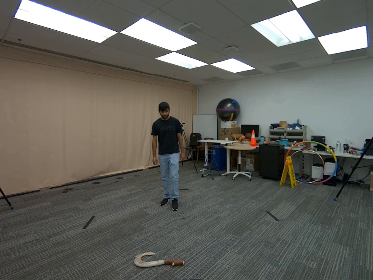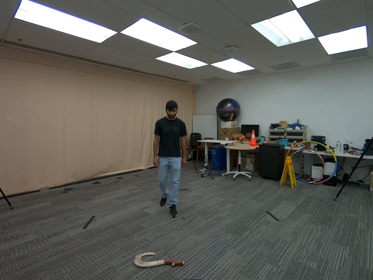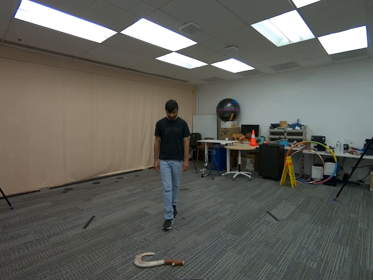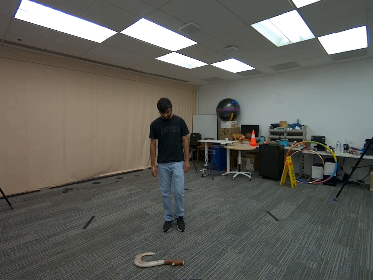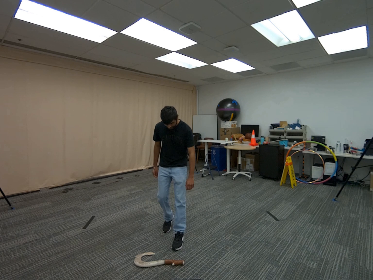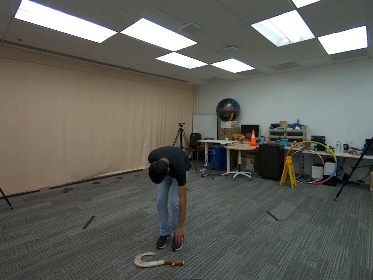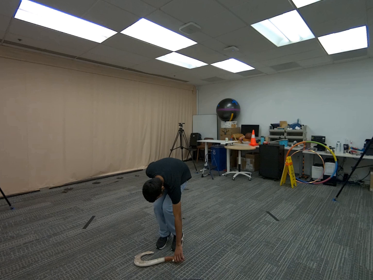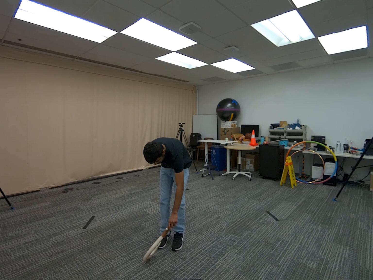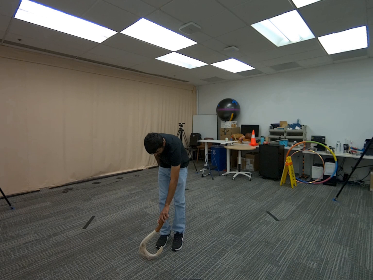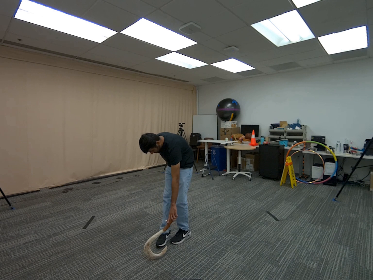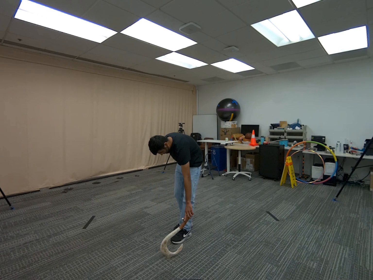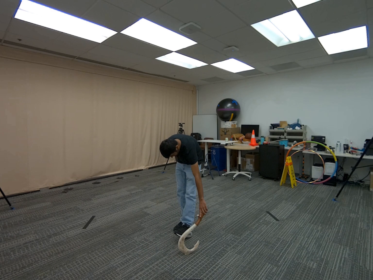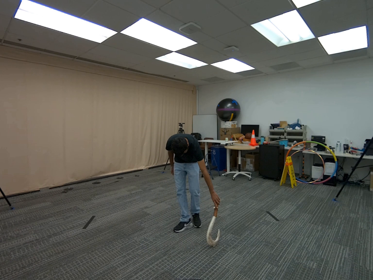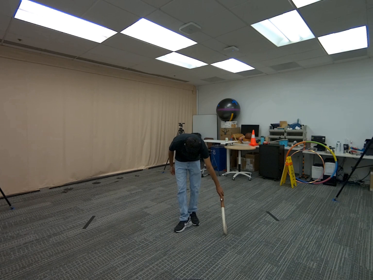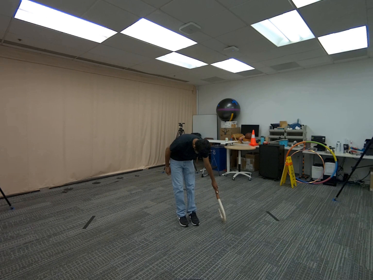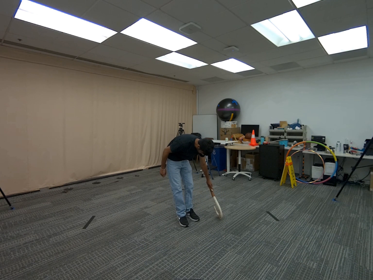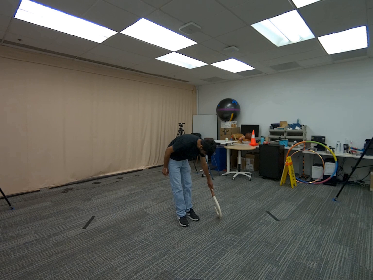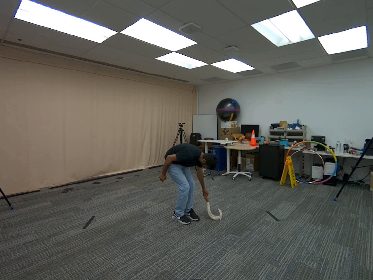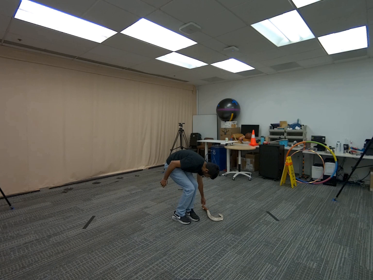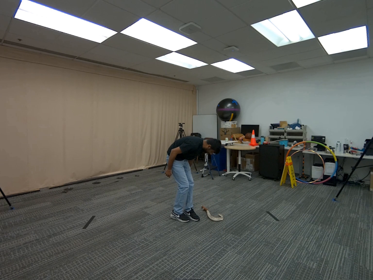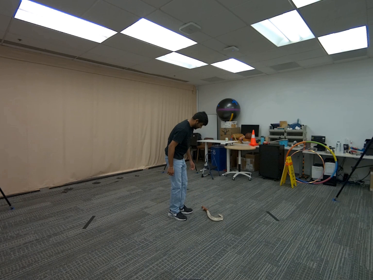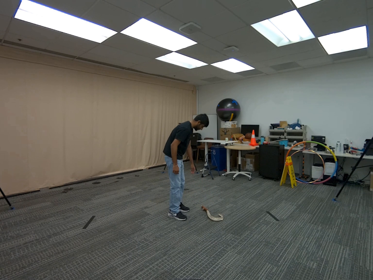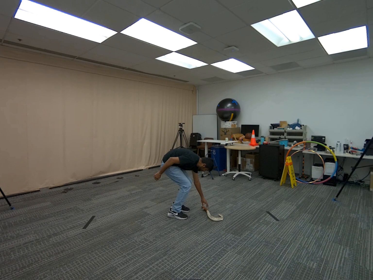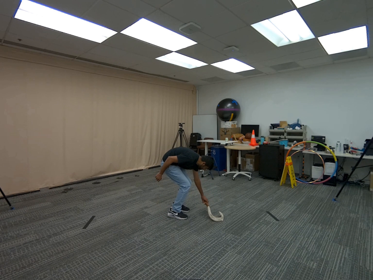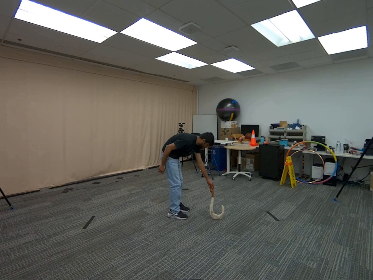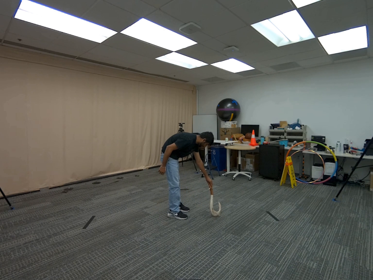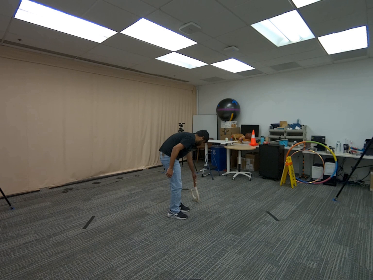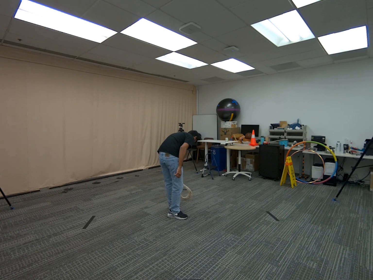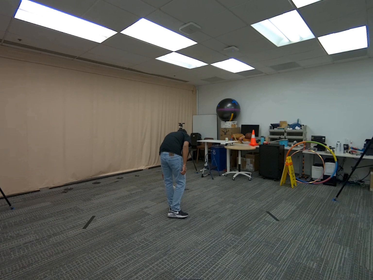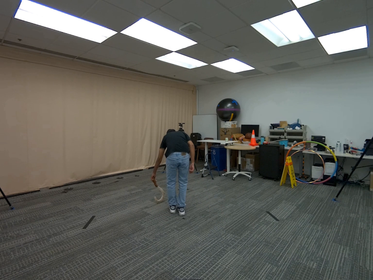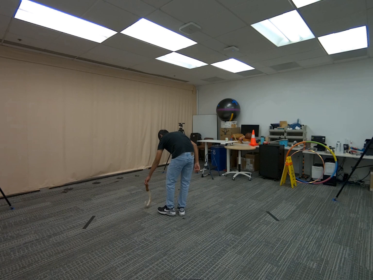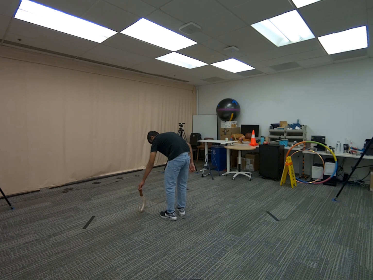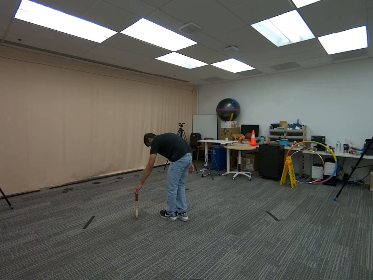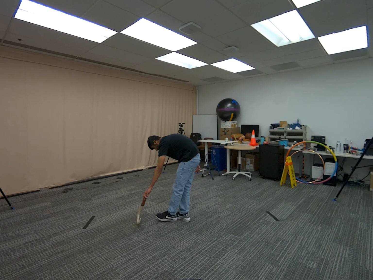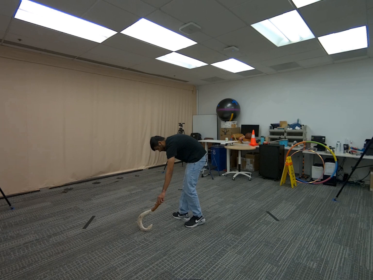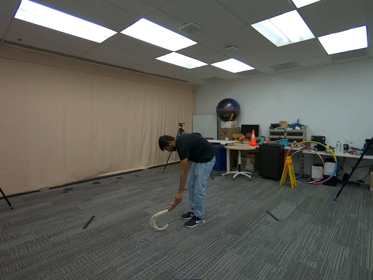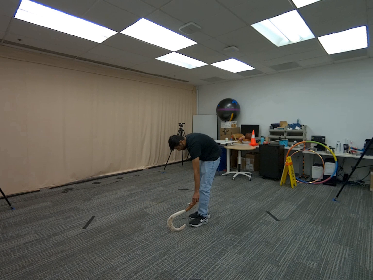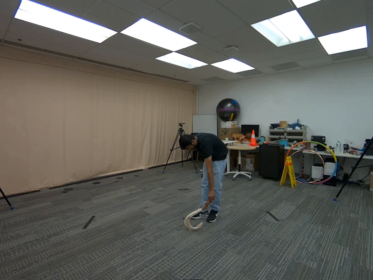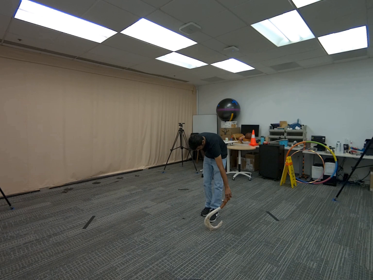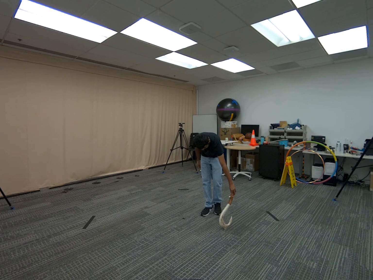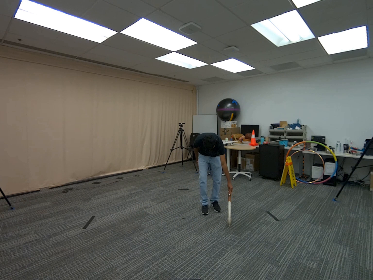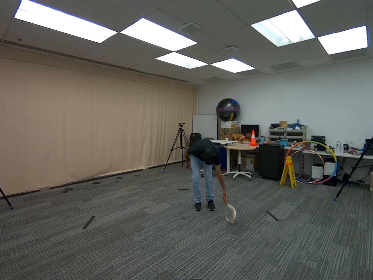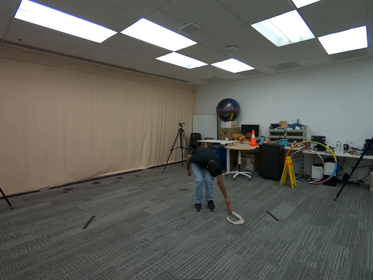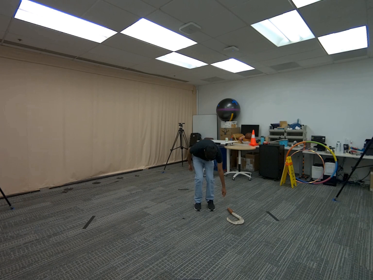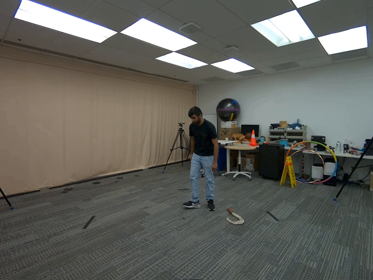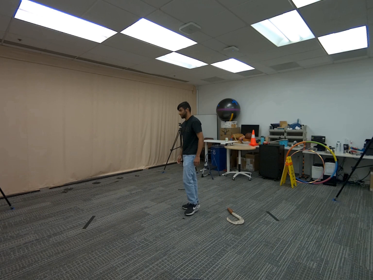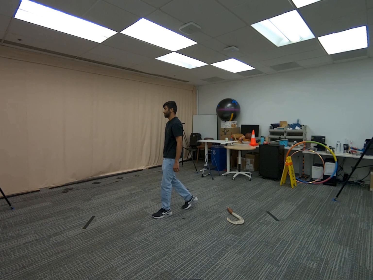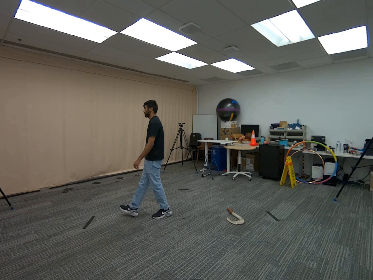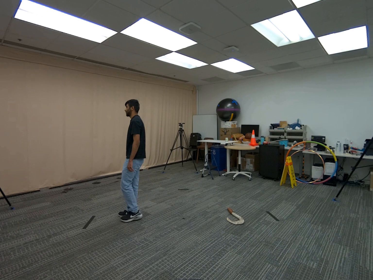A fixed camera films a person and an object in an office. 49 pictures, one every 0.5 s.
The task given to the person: Walk over to the Big Fish Hook on the ground and pick up the hook using your left hand then drag the hook onto the floor. Place on the ground when complete.
